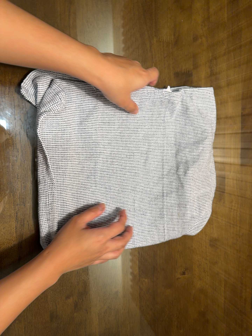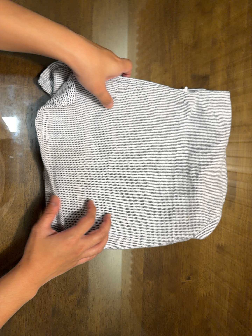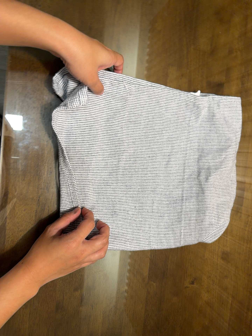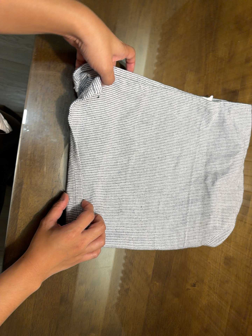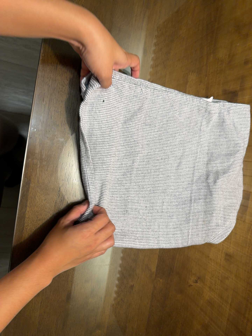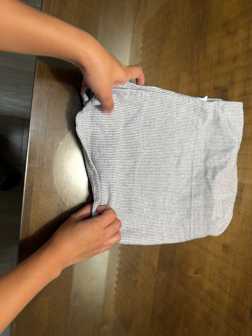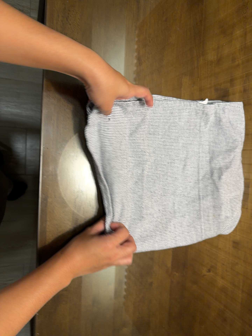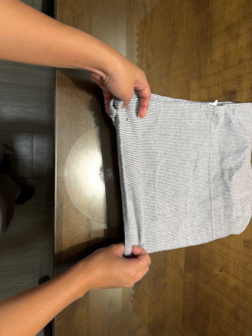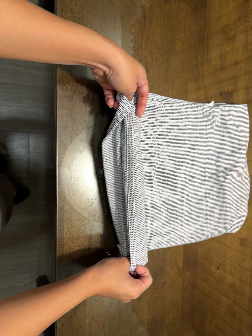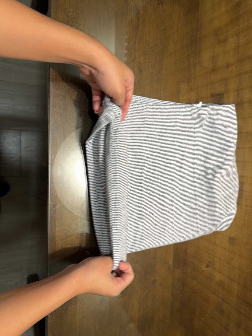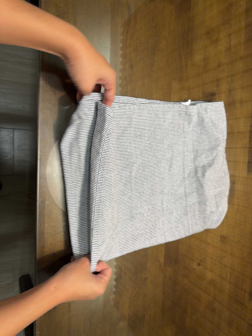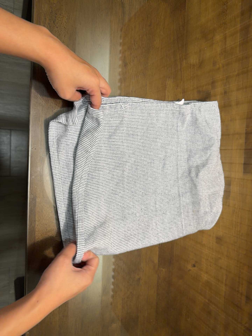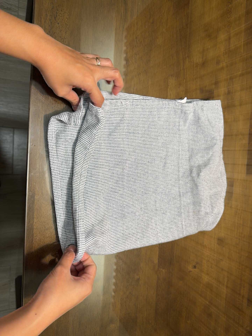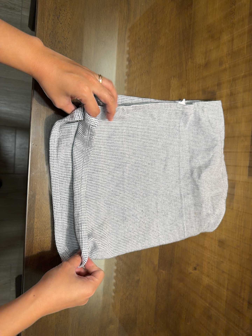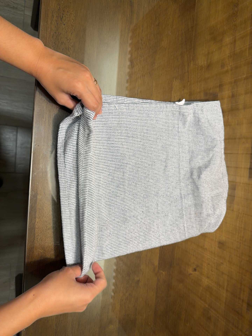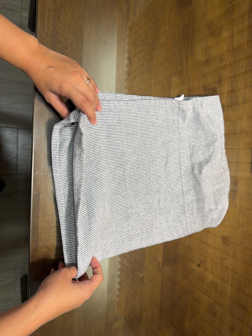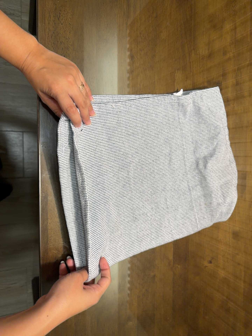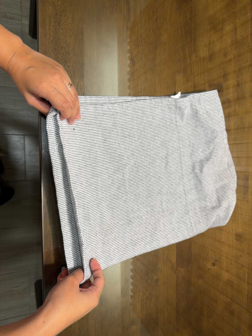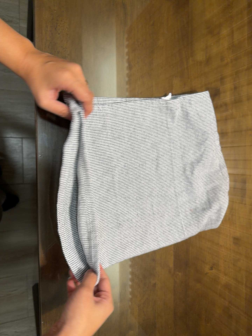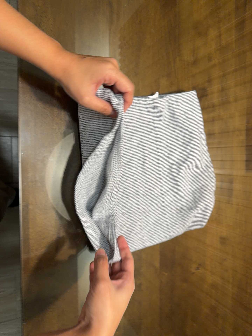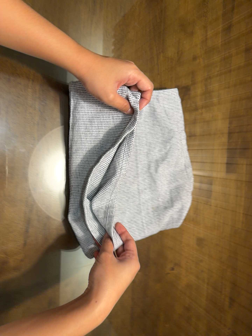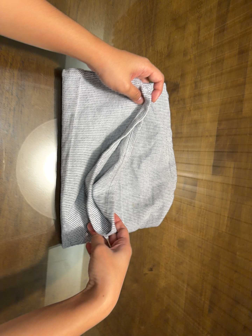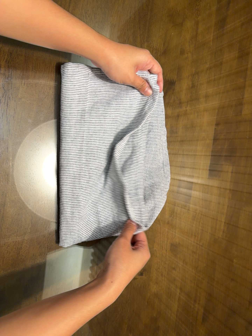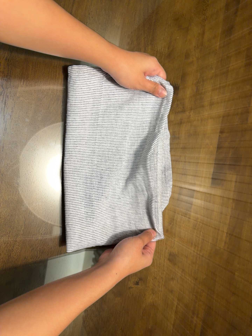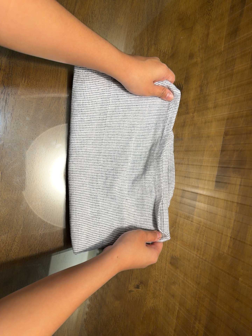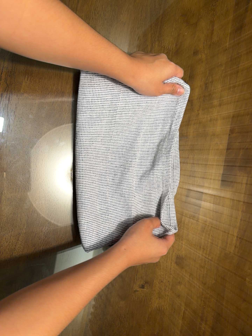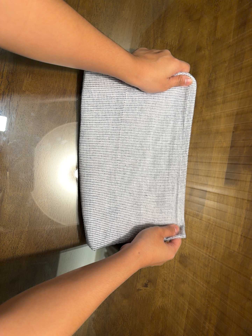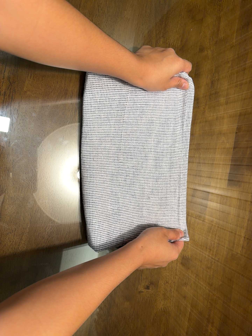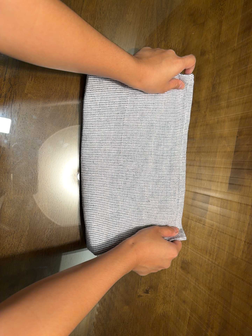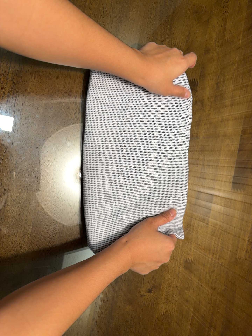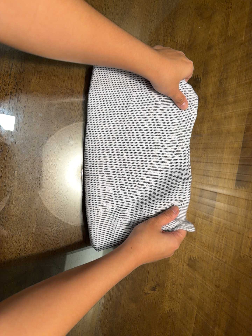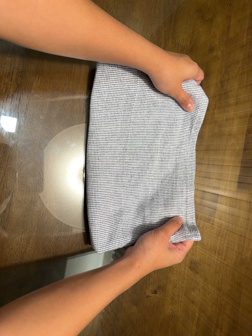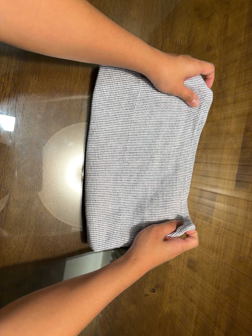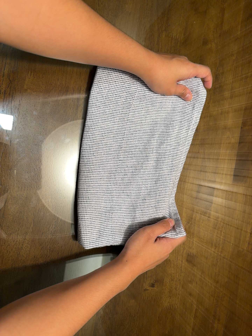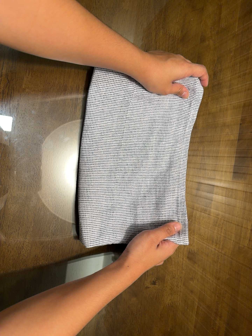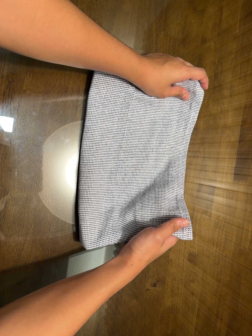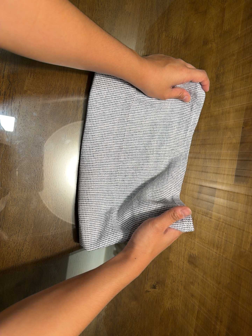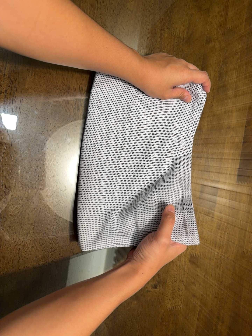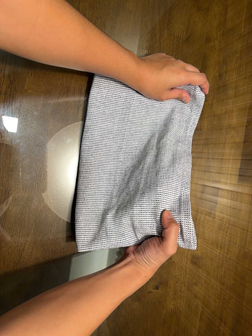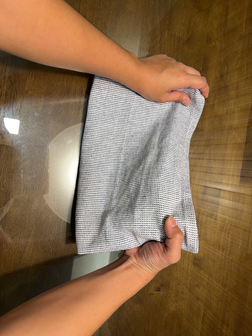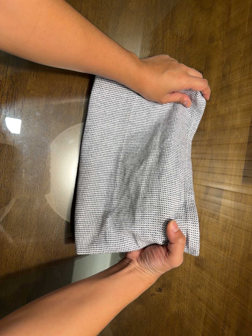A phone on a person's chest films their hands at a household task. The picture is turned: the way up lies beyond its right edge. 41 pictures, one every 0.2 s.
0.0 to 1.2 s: The camera travels to its left, about 12 cm, so close, fixed things drift to the right.
1.2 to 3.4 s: The camera shifts only a little, or ends up much as it began.
3.4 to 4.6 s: The camera travels to its right and forward, about 14 cm, so close, fixed things drift to the left. It rolls about its line of sight by about 10 degrees, and the scene rotates clockwise.
4.6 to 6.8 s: The camera shifts only a little, or ends up much as it began.
6.8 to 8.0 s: The camera keeps its place and its aim.
The film runs forward here.
